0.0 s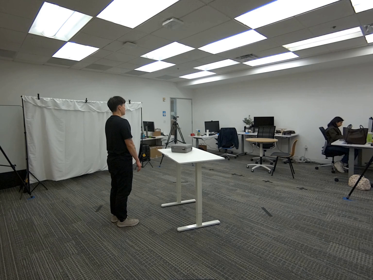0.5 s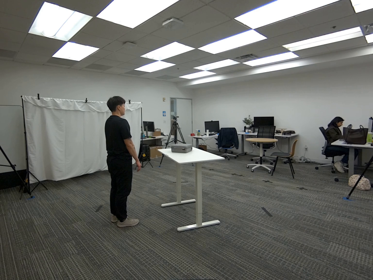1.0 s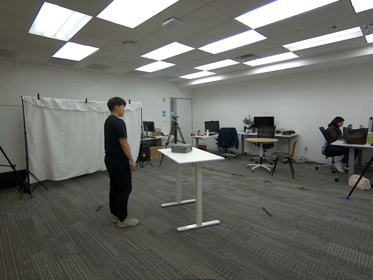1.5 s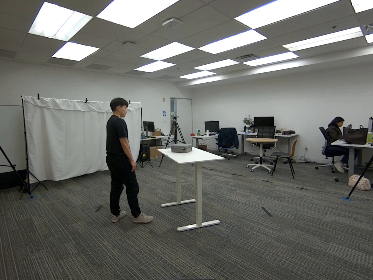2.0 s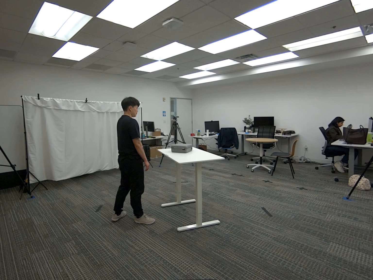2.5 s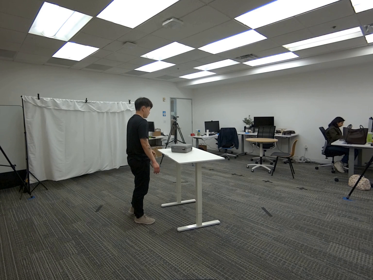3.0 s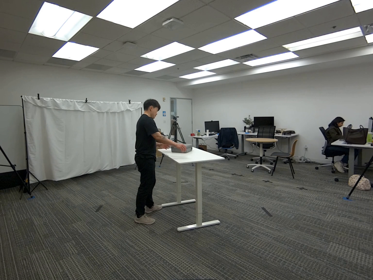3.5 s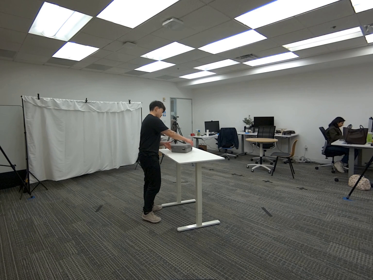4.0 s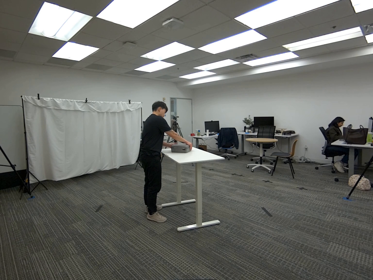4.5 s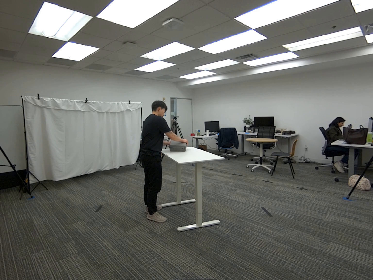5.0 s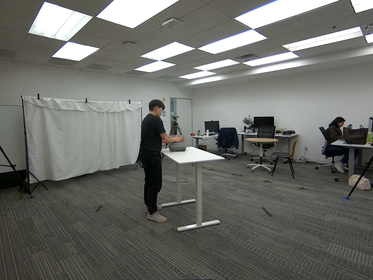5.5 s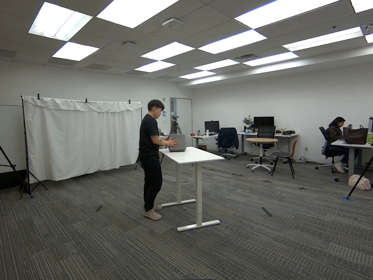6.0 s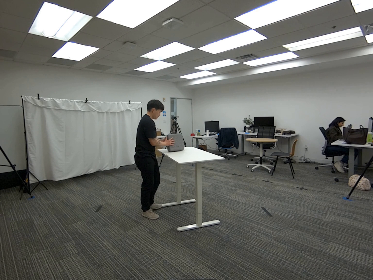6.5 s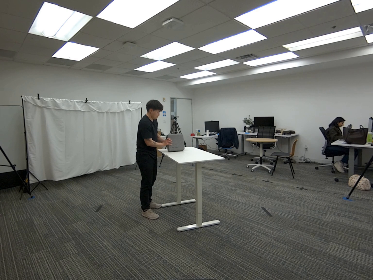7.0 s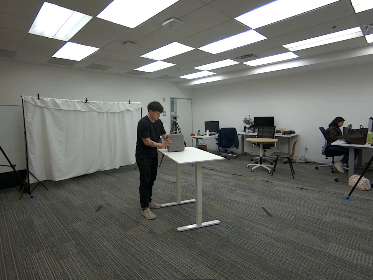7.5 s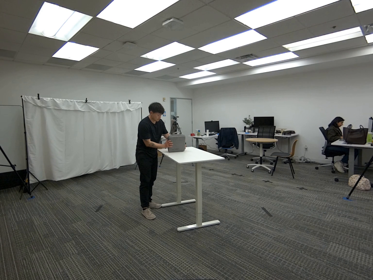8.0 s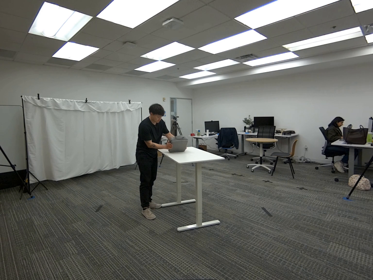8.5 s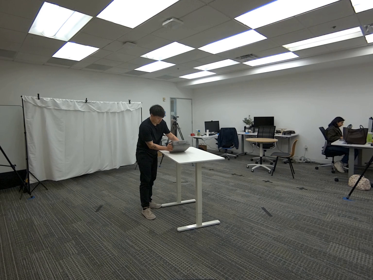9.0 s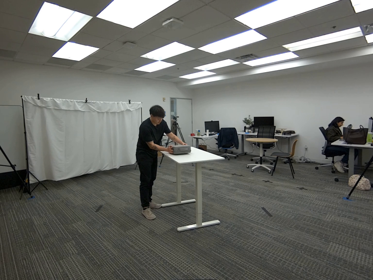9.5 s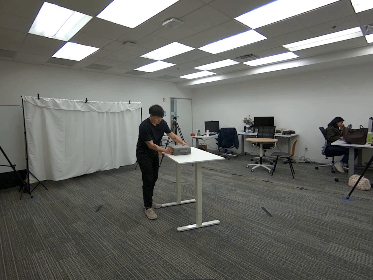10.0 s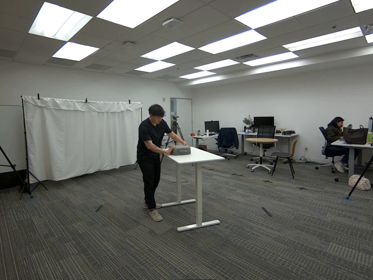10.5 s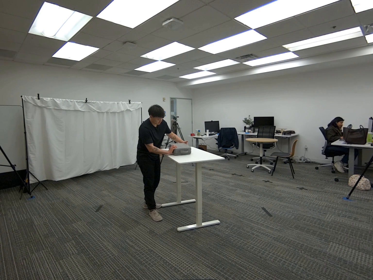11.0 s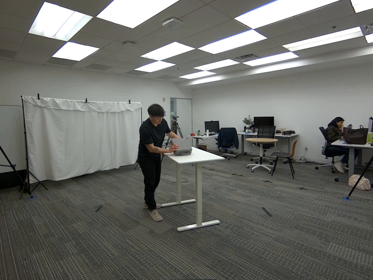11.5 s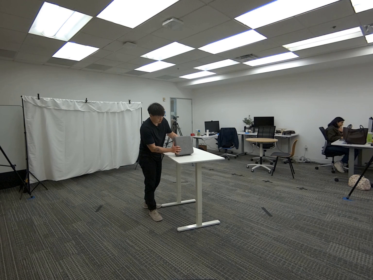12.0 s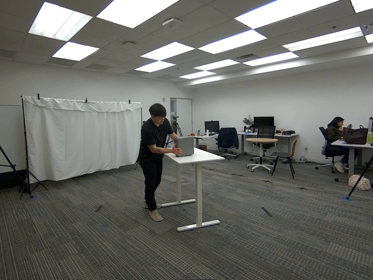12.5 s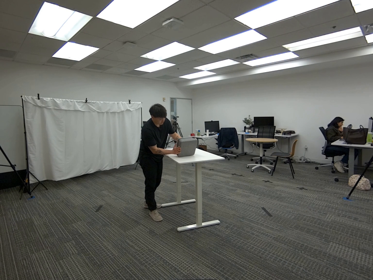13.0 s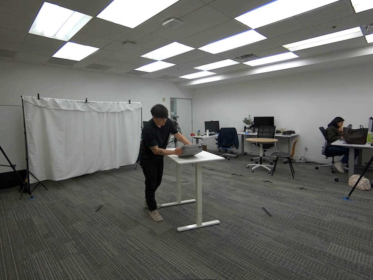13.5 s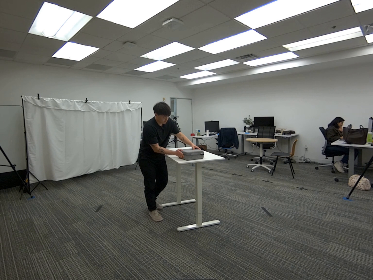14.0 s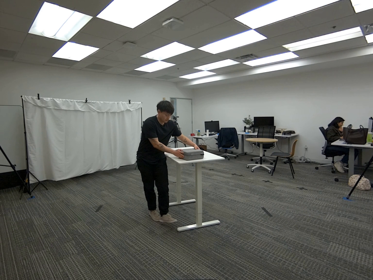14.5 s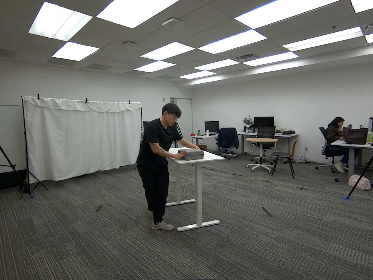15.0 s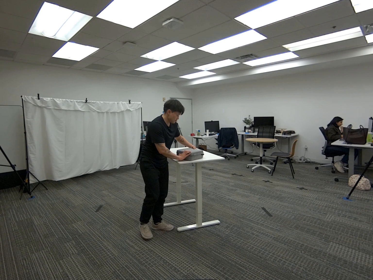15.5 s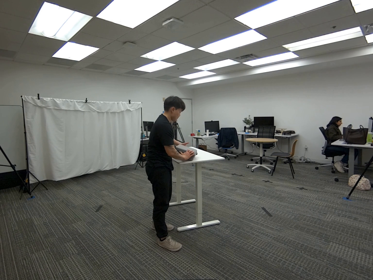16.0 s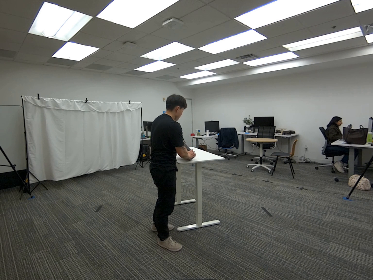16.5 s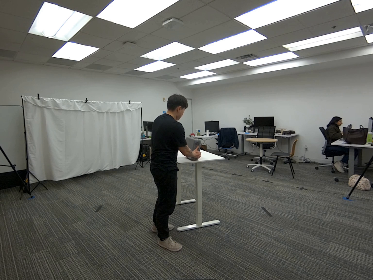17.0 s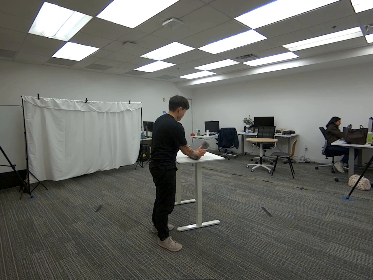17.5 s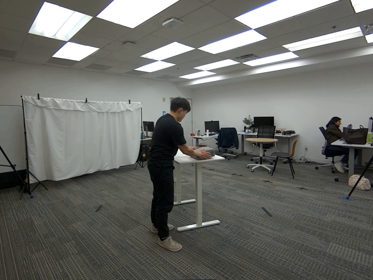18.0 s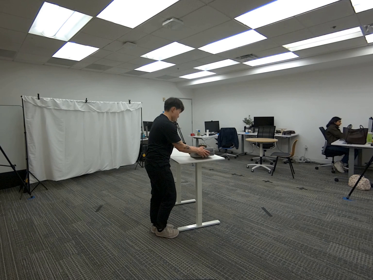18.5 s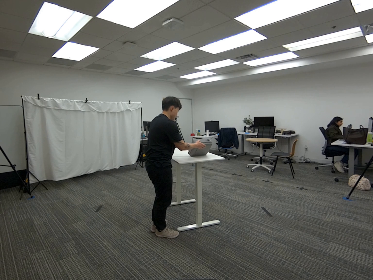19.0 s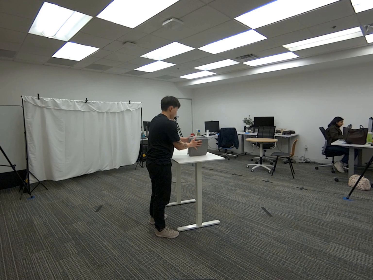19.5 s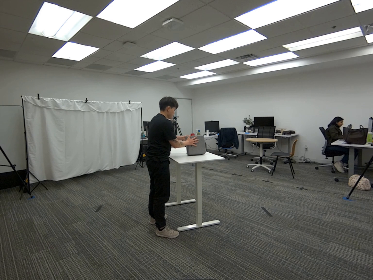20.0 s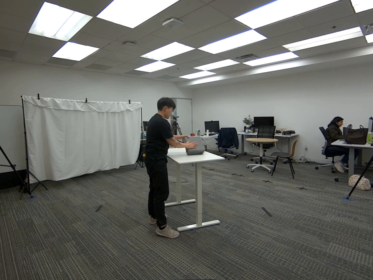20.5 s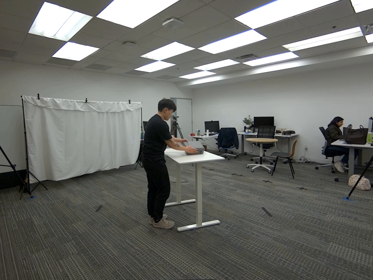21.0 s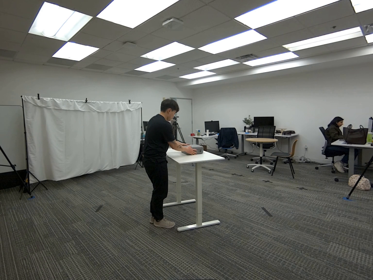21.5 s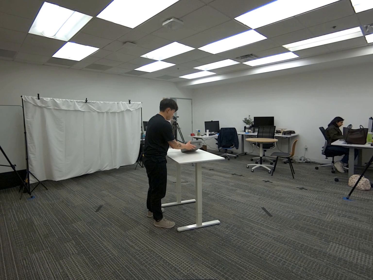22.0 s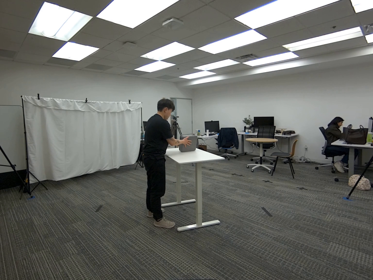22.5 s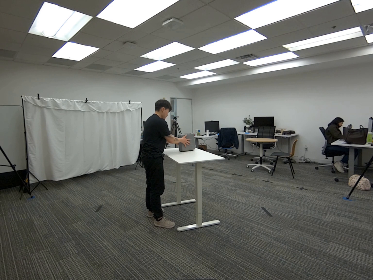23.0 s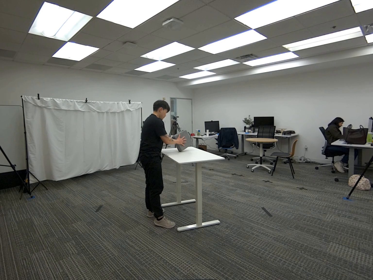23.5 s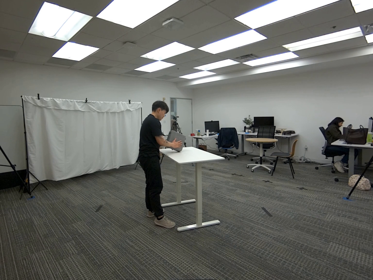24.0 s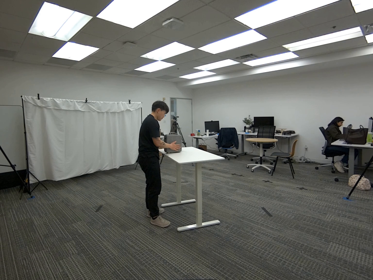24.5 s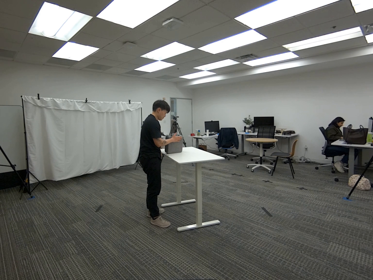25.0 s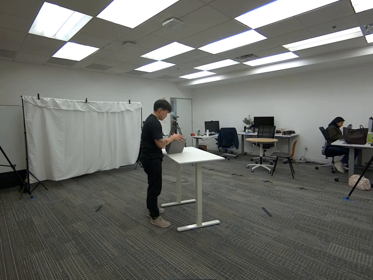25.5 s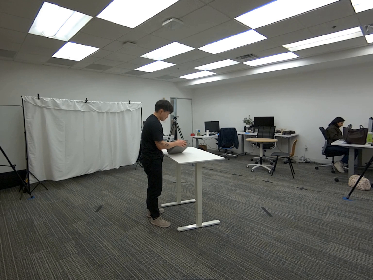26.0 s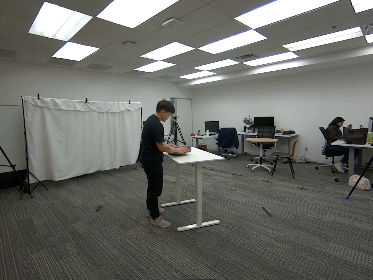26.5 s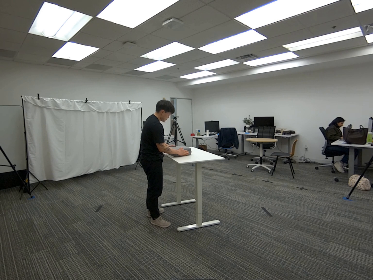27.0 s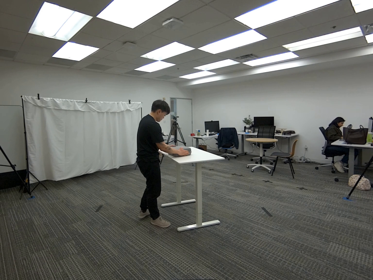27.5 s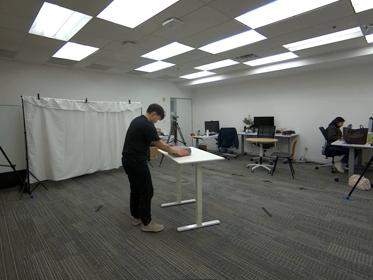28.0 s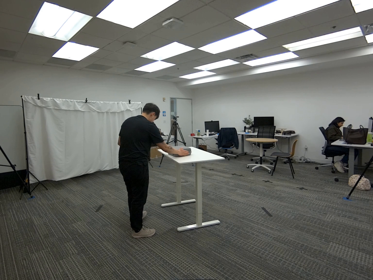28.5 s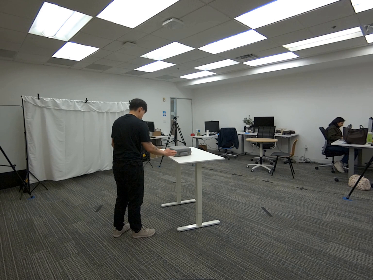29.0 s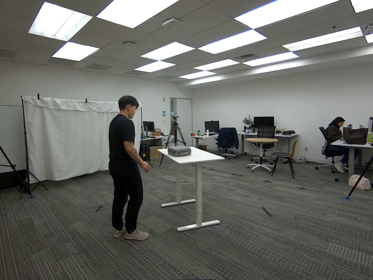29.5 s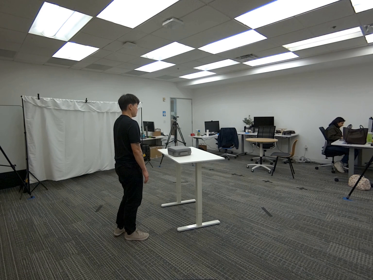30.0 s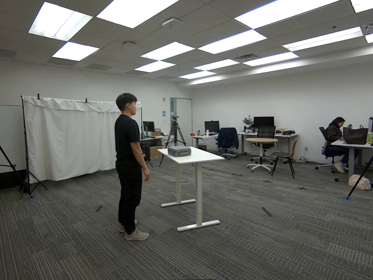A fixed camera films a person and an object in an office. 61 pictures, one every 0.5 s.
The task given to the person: Walk to the einstar case on the white desk. Place both hands on the case and maintain continuous contact throughout the interaction. Using both hands together, rotate the case on all surface of the desk until the end of the sequence.
